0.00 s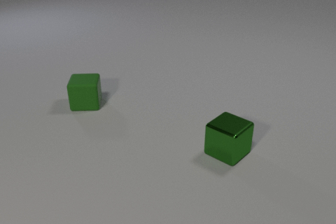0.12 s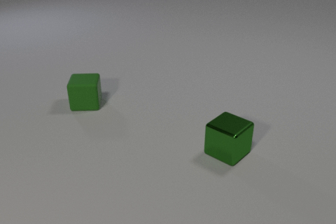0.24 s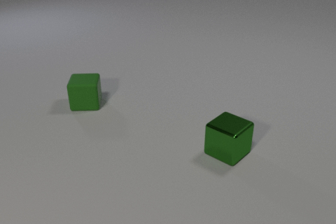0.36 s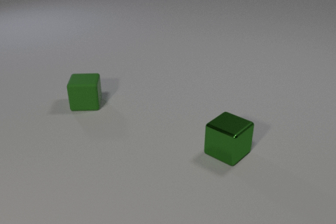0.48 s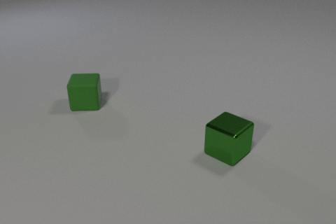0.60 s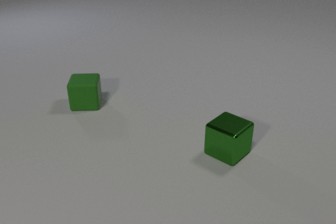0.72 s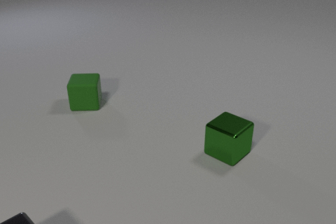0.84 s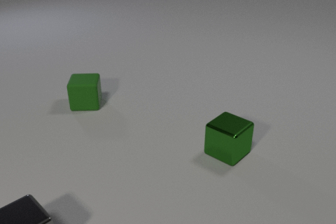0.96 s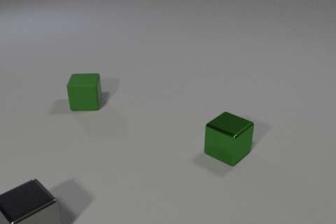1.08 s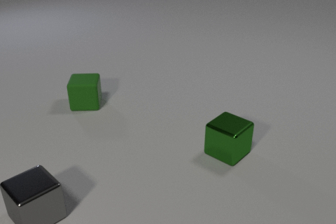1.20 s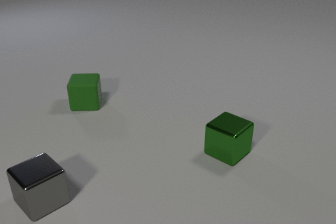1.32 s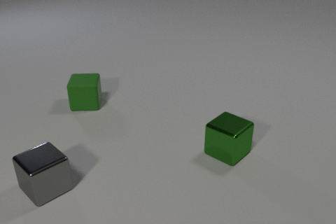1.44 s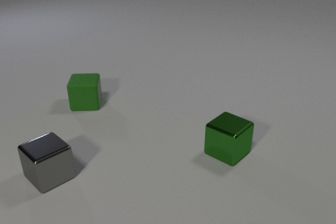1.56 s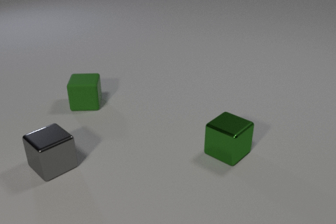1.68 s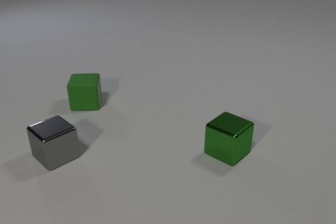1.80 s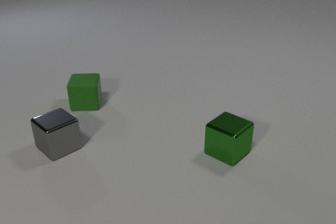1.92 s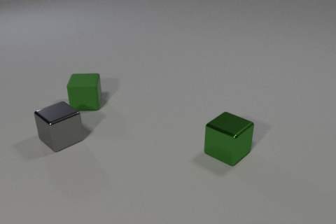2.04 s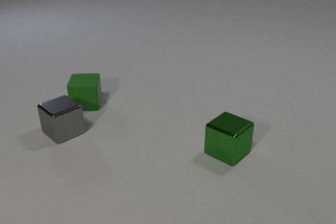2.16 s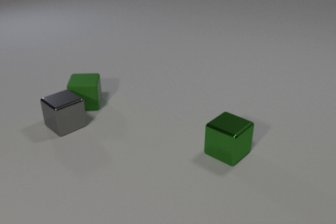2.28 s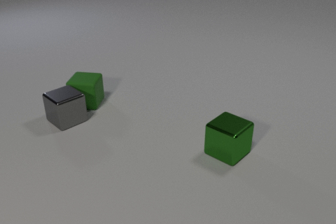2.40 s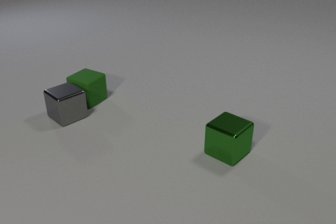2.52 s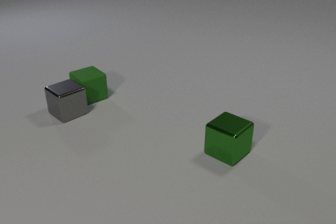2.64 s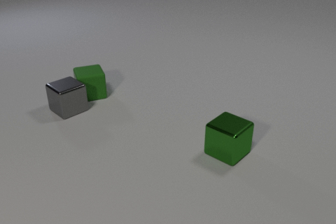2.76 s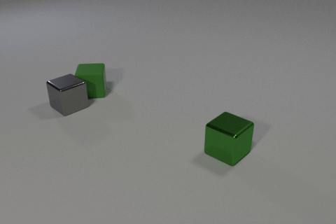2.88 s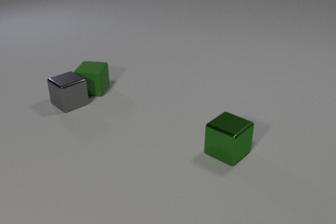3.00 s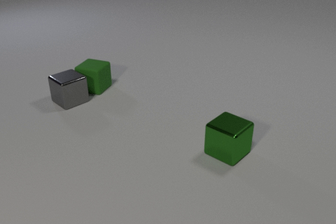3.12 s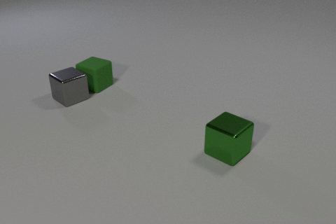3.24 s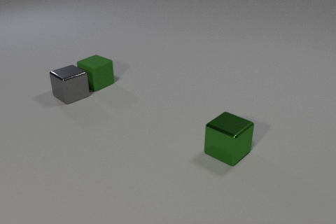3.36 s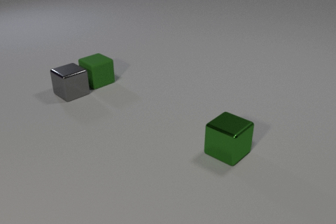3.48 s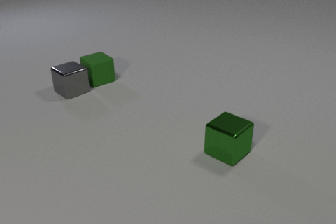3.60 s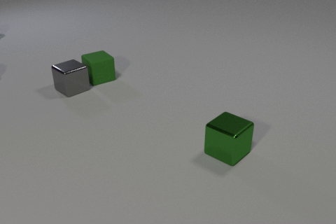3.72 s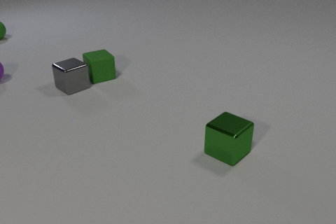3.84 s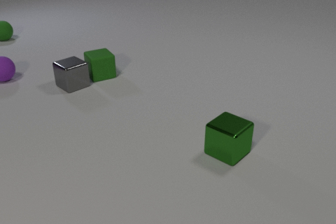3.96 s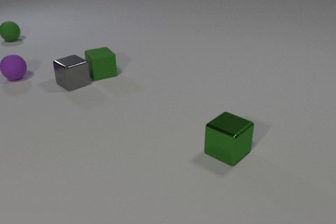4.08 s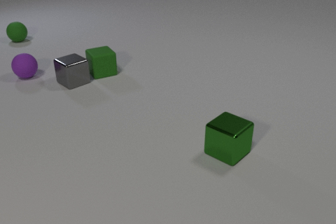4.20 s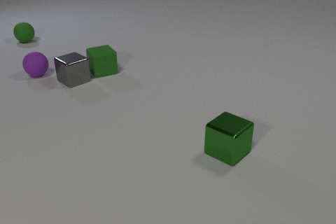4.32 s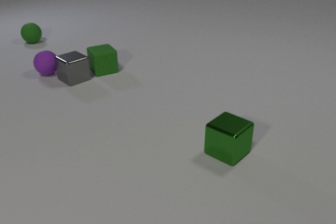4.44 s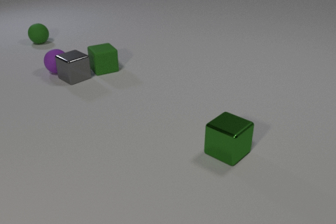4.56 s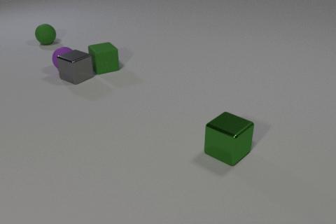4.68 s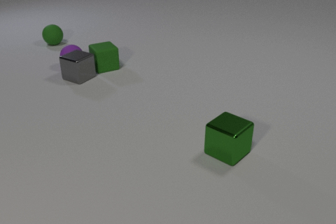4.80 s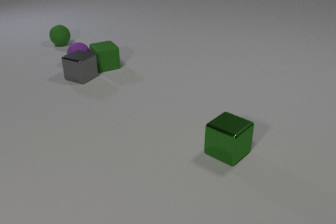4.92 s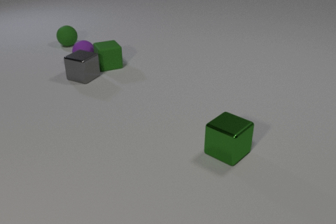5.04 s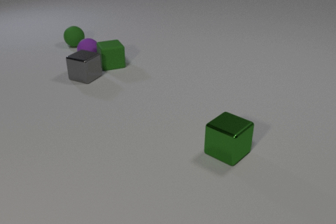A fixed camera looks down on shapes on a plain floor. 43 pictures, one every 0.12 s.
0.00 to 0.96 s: The gray metal cube comes in at the bottom edge, slides away from the camera.
0.96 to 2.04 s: The gray metal cube slides away from the camera.
2.04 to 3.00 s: The gray metal cube slides away from the camera. The green rubber cube slides away from the camera, spins clockwise seen from above by about 120 degrees, its near face sliding to the left. The gray metal cube and the green rubber cube collide.
3.00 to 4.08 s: The gray metal cube slides away from the camera. The green rubber cube slides away from the camera, spins clockwise seen from above by about 45 degrees, its near face sliding to the left. The purple rubber sphere comes in at the left edge, rolls to the right. The green rubber sphere comes in at the left edge, rolls to the right and toward the camera.
4.08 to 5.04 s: The gray metal cube slides to the right and away from the camera. The green rubber cube slides away from the camera and to the right. The purple rubber sphere rolls to the right and away from the camera. The green rubber sphere rolls to the right and toward the camera. The gray metal cube and the purple rubber sphere collide. The green rubber cube and the purple rubber sphere collide.
How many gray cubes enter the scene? 1.
Are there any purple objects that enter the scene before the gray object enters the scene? no.
What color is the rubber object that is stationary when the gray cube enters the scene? green.
